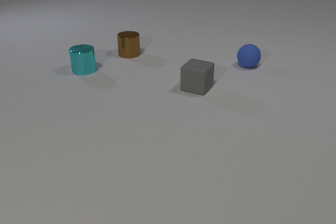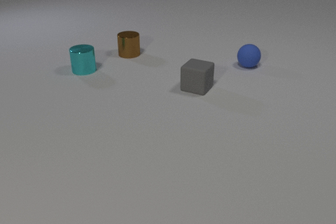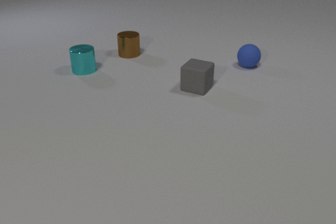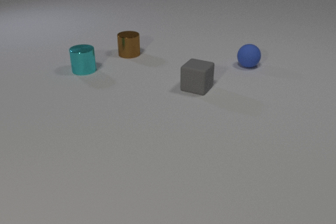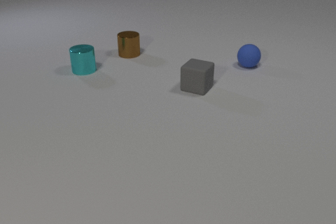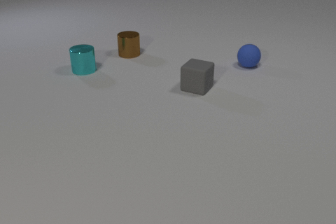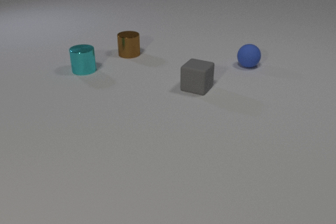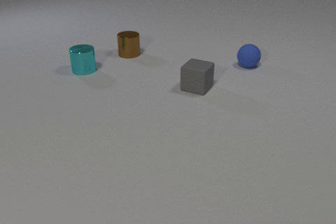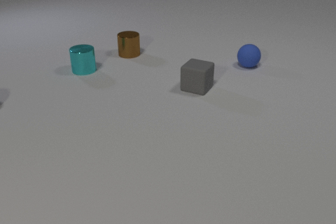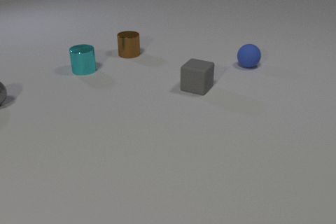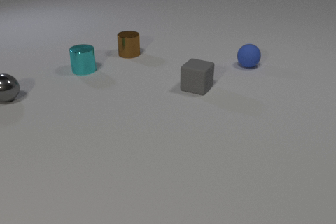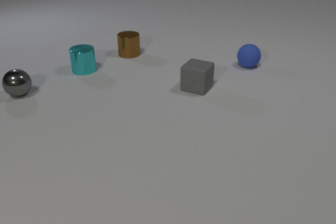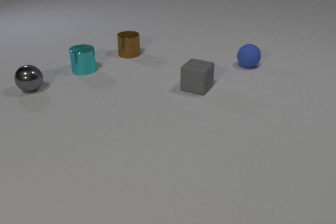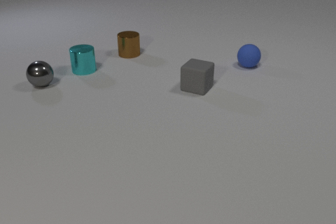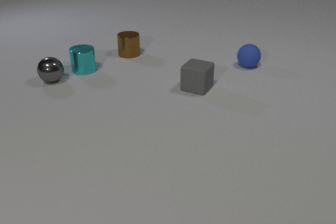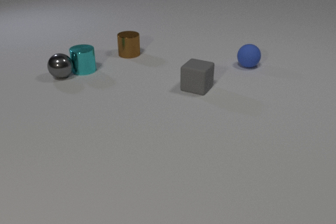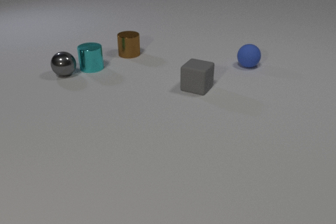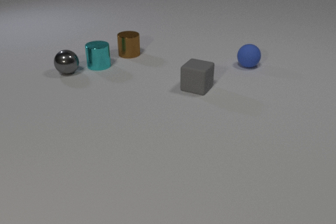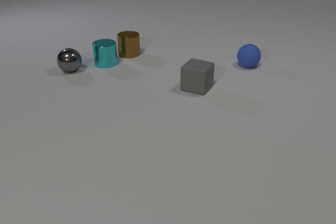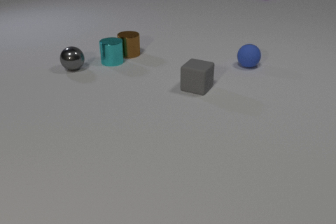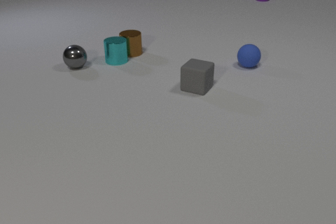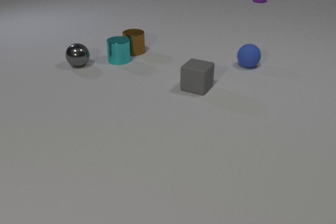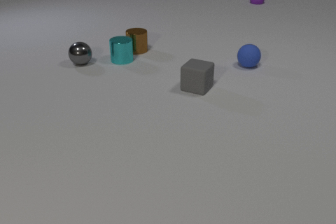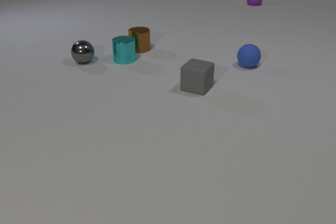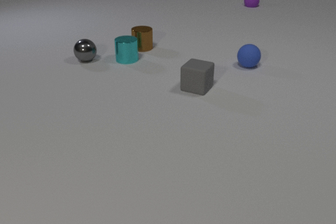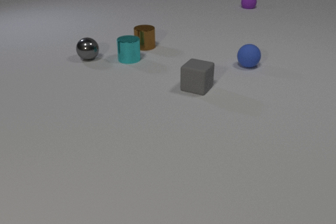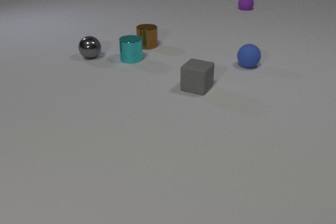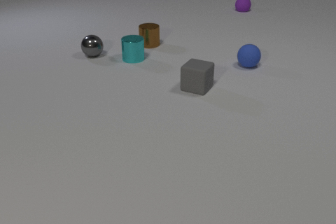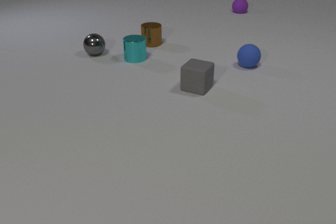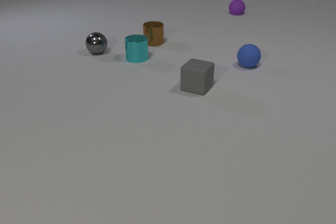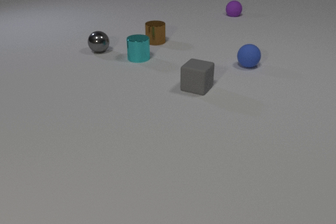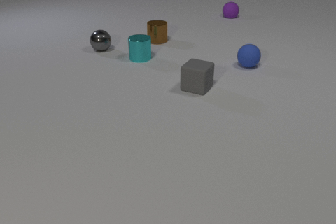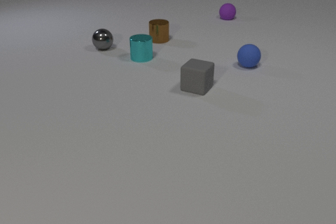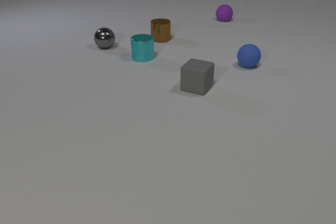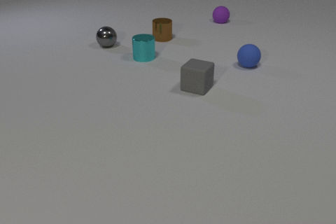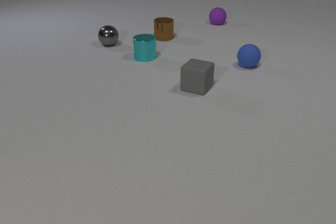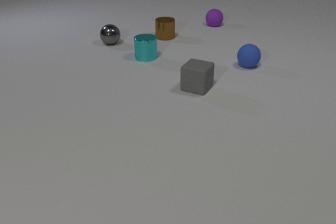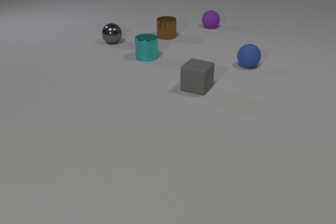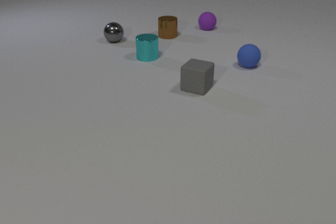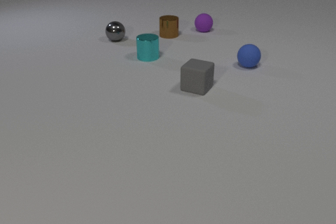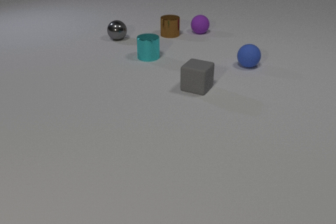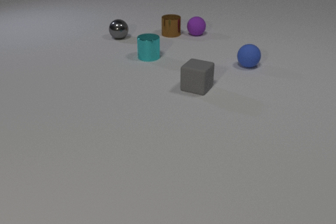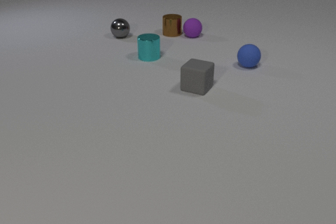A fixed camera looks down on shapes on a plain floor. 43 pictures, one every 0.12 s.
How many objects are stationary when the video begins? 4.
What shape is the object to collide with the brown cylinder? cylinder.
How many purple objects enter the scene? 1.
0.00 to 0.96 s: Next to nothing moves.
0.96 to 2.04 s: The gray metal sphere comes in at the left edge, rolls to the right and away from the camera. The cyan metal cylinder slides to the right and away from the camera. The gray metal sphere and the cyan metal cylinder collide.
2.04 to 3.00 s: The gray metal sphere rolls away from the camera and to the right. The cyan metal cylinder slides to the right and away from the camera. The brown metal cylinder slides away from the camera and to the right. The purple rubber sphere comes in at the top edge, rolls toward the camera and to the left. The cyan metal cylinder and the brown metal cylinder collide.
3.00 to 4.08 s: The gray metal sphere rolls away from the camera and to the right. The cyan metal cylinder slides to the right. The brown metal cylinder slides away from the camera and to the right. The purple rubber sphere rolls toward the camera and to the left.
4.08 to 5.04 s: The gray metal sphere rolls away from the camera and to the right. The cyan metal cylinder slides to the right. The brown metal cylinder slides away from the camera and to the right. The purple rubber sphere rolls toward the camera and to the left.
